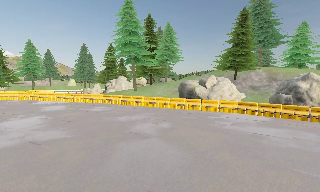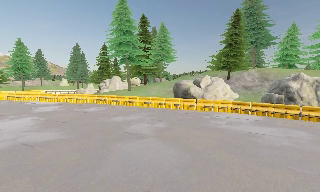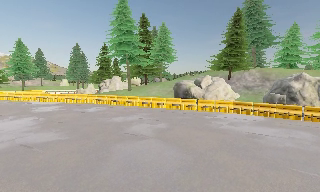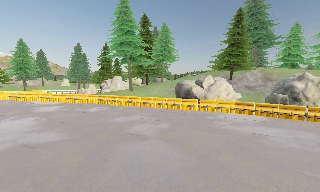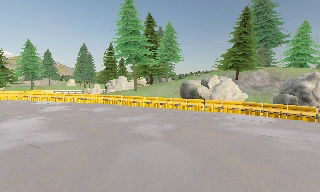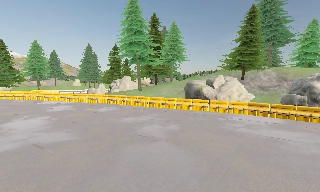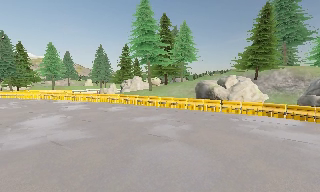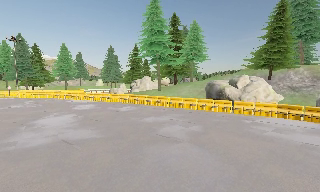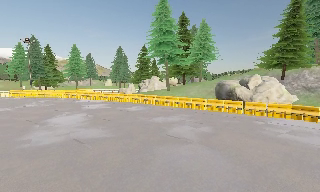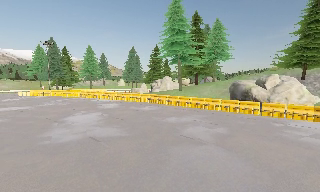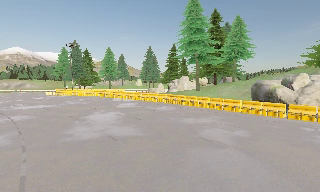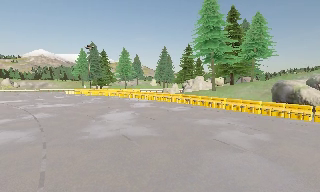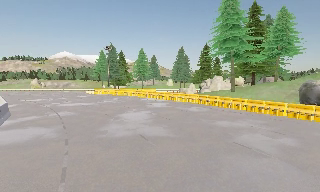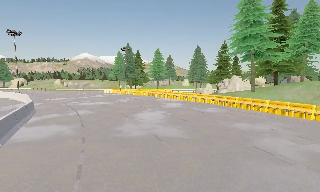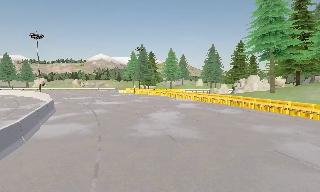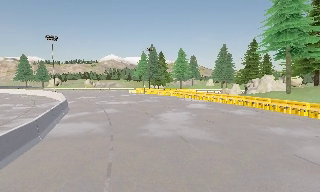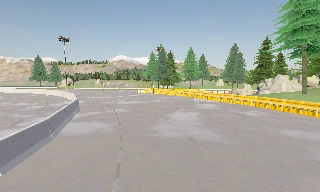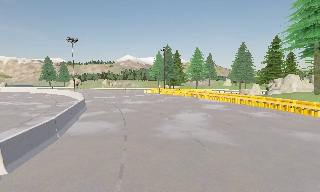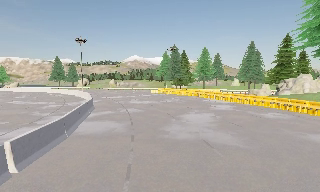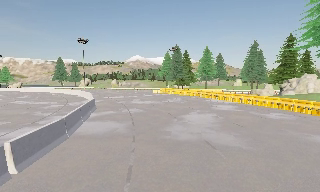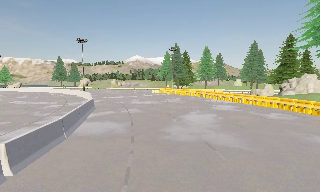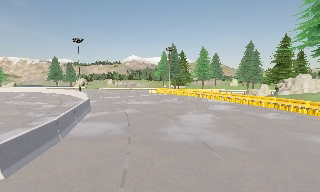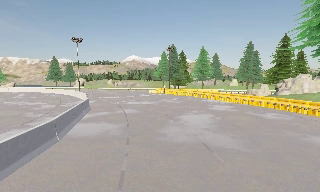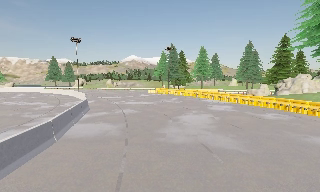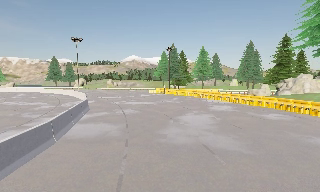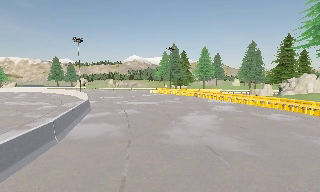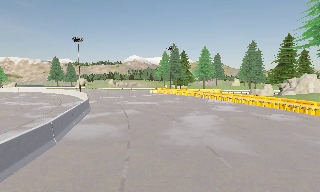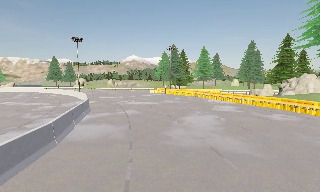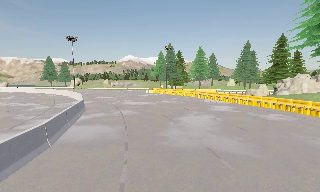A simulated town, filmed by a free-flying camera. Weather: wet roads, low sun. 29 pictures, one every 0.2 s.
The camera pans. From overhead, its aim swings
counterclockwise.
The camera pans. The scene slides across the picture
to the right.
0.0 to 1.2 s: The camera shifts only a little, or ends up much as it began.
1.2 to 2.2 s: The scene slides to the right, as the camera pans about 20 degrees to its left.
2.2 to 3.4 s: The camera pans to its left, which is counterclockwise from overhead, by about 25 degrees. It travels forward, about 0.5 m, so what stands in front looms larger.
3.4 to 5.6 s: The camera travels forward, about 1 m, so what stands in front looms larger.
The film runs forward here.
